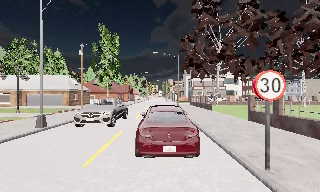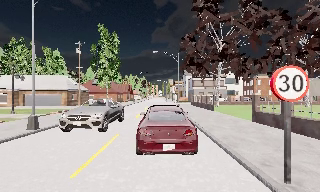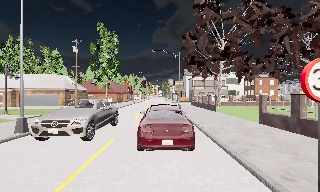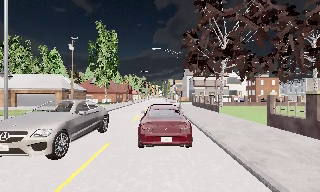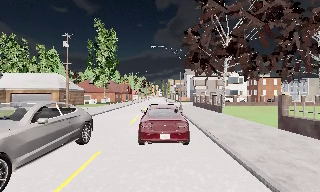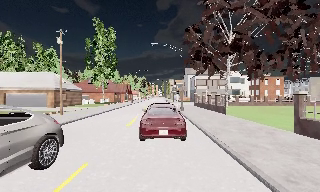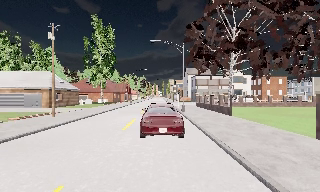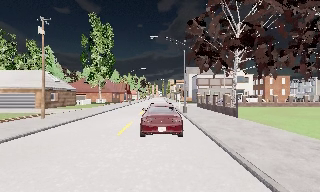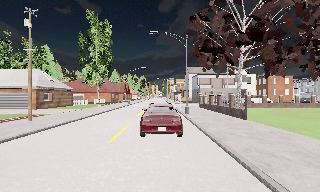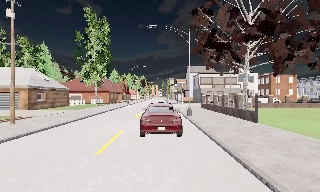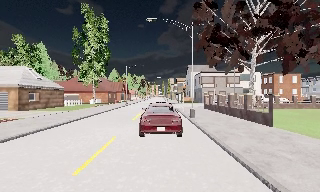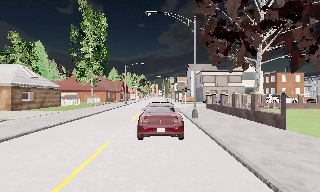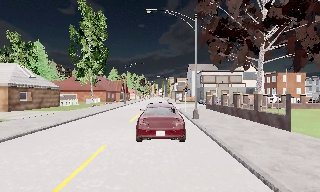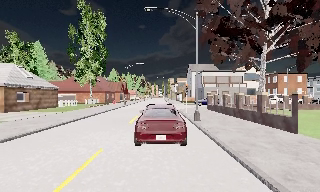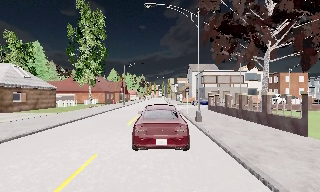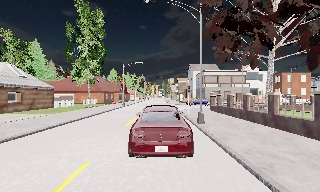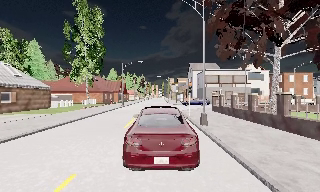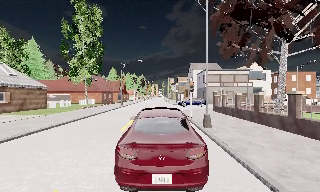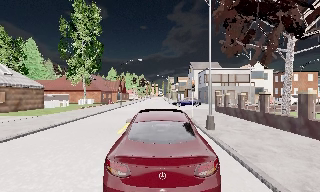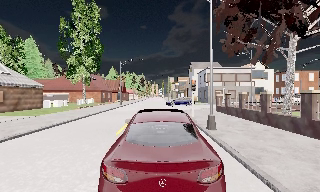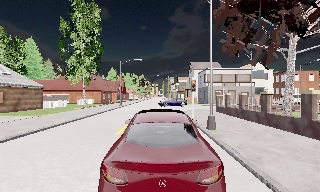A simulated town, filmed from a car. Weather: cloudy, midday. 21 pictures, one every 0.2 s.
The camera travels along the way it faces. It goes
forward.
0.0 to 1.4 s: The camera travels forward, about 6 m, so what stands in front looms larger. It gains speed.
1.4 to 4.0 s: The camera travels forward, about 8 m, so what stands in front looms larger. It loses speed.
The film runs forward here.
